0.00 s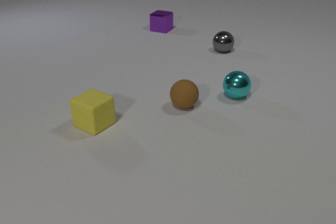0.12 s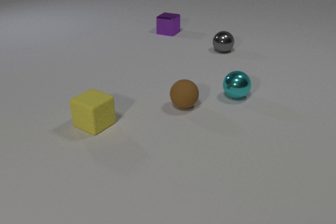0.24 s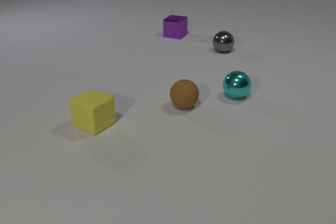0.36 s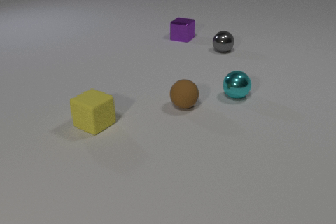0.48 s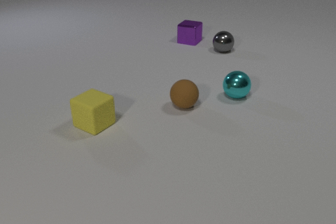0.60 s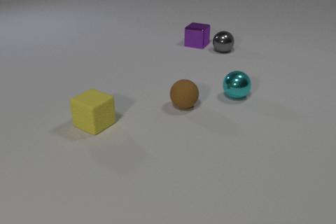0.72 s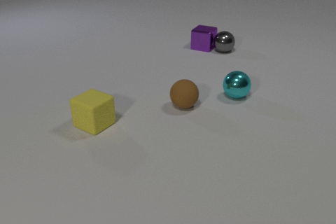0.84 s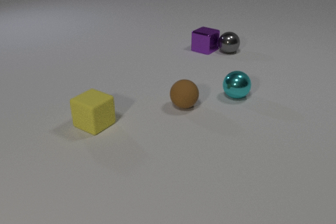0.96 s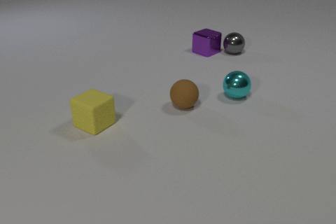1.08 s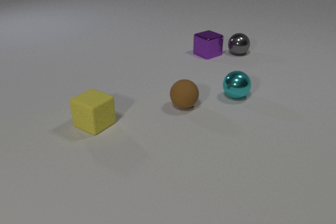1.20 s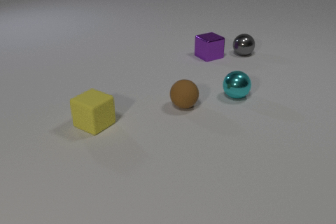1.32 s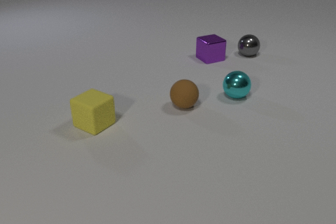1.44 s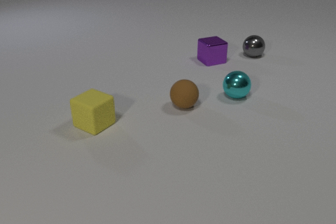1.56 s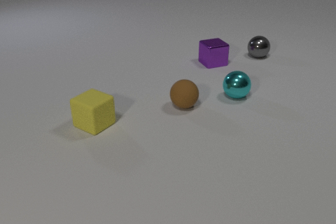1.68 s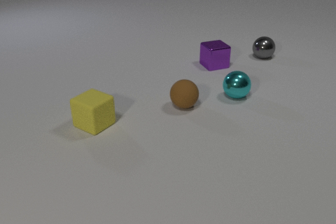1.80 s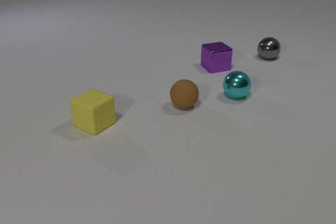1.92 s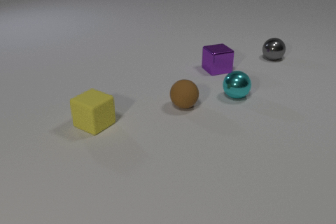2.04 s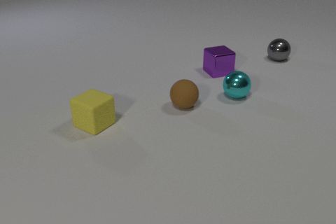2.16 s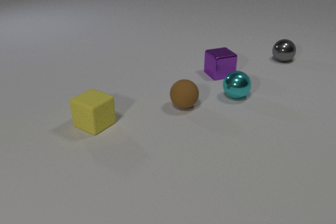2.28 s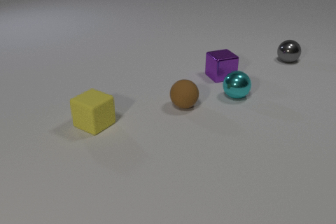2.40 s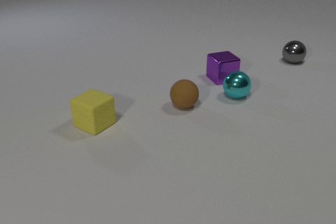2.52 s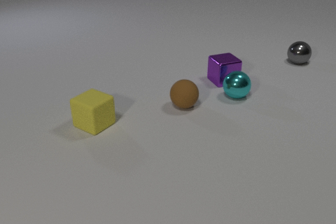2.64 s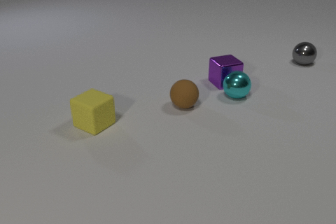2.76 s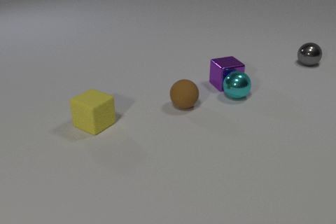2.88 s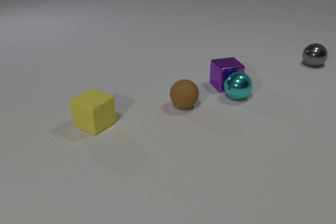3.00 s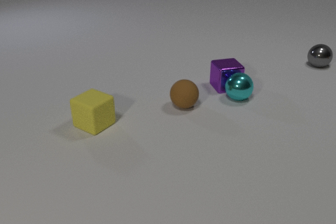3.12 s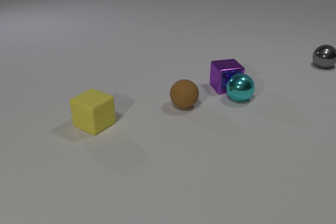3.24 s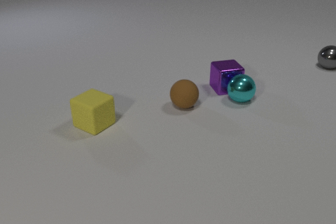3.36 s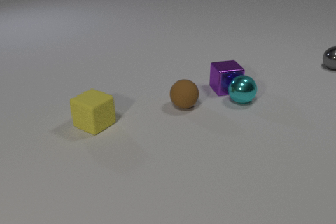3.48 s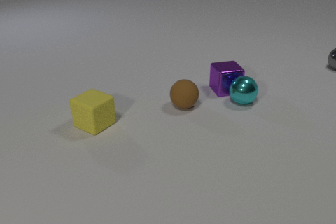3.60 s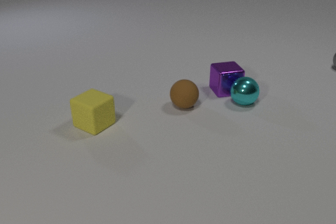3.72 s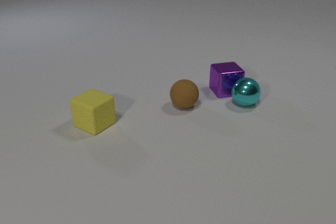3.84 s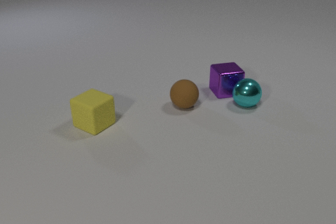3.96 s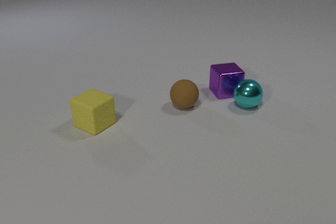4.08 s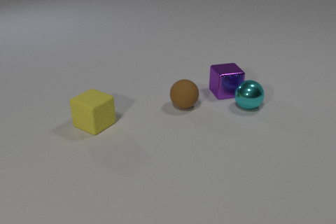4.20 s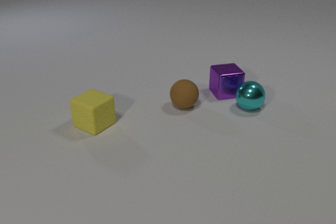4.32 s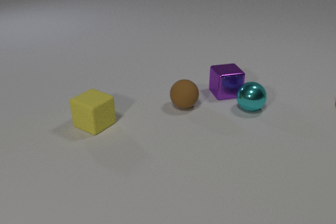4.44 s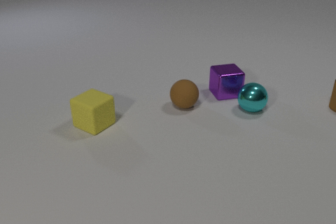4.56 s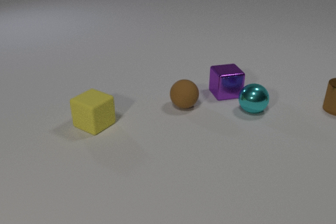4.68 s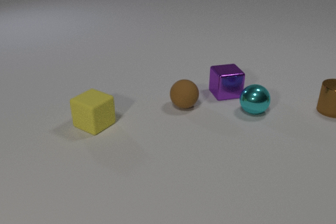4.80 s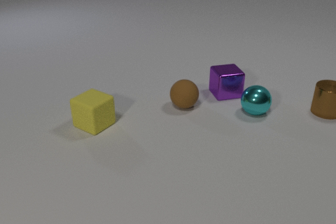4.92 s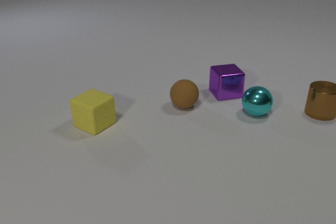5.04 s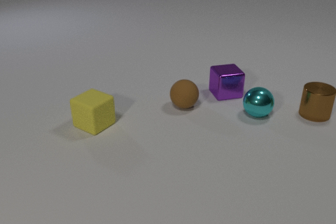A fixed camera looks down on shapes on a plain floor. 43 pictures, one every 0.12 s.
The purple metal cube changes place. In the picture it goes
toward the camera.
The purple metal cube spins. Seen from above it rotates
clockwise.
0.00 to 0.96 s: The purple metal cube slides toward the camera and to the right, spins so that its near face slides to the left, clockwise seen from above. The gray metal sphere rolls to the right. The purple metal cube and the gray metal sphere collide.
0.96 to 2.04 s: The purple metal cube slides toward the camera, spins clockwise seen from above by about 30 degrees, its near face sliding to the left. The gray metal sphere rolls to the right.
2.04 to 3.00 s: The purple metal cube slides toward the camera. The gray metal sphere rolls to the right. The purple metal cube and the cyan metal sphere collide.
3.00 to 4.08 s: The purple metal cube slides toward the camera. The gray metal sphere rolls to the right, leaves at the right edge. The cyan metal sphere rolls toward the camera and to the right.
4.08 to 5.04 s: The cyan metal sphere rolls toward the camera and to the right. The brown metal cylinder comes in at the right edge, slides to the left and toward the camera.
What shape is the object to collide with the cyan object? cube.
How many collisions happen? 2.
What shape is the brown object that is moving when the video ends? cylinder.
